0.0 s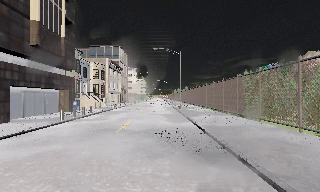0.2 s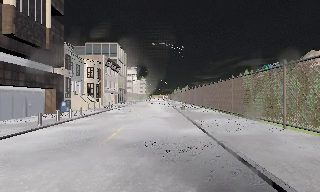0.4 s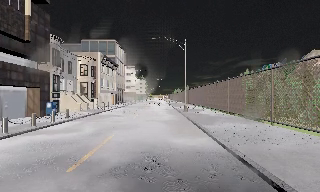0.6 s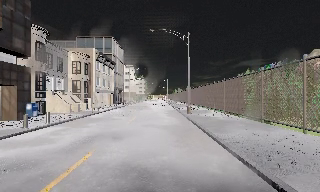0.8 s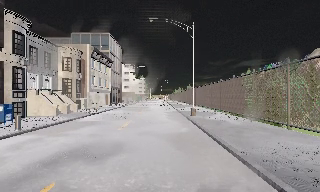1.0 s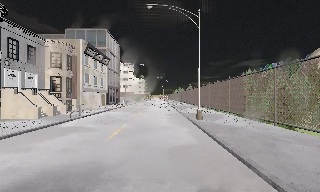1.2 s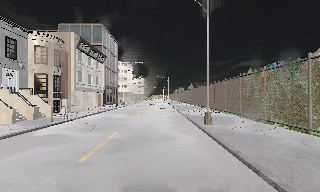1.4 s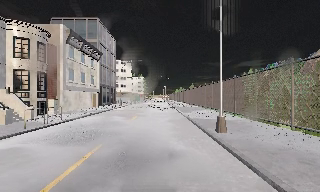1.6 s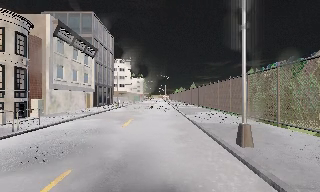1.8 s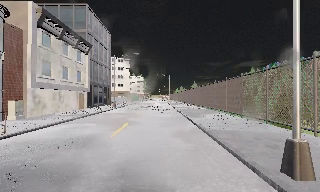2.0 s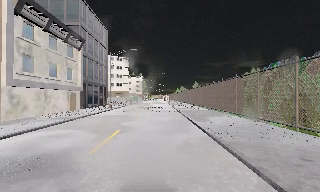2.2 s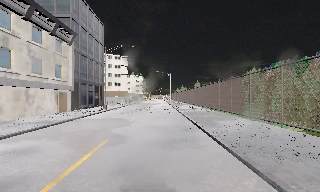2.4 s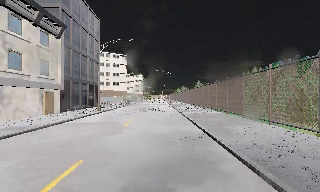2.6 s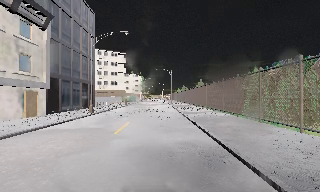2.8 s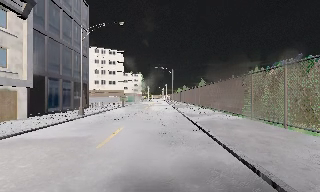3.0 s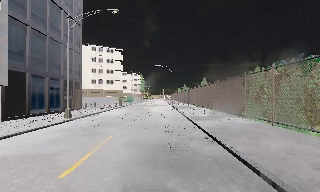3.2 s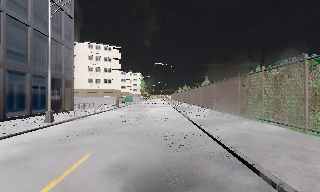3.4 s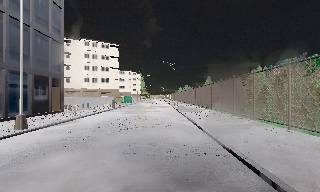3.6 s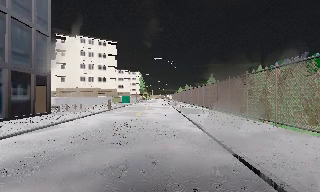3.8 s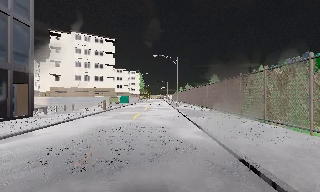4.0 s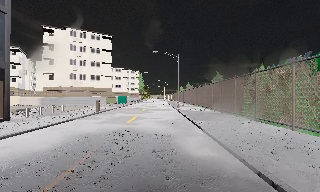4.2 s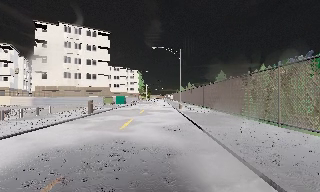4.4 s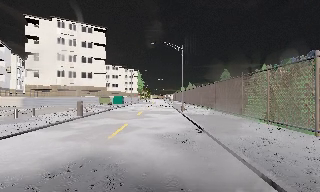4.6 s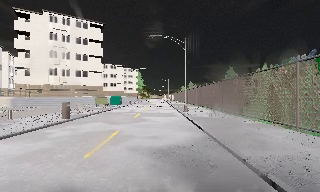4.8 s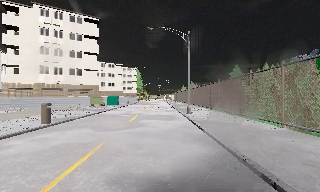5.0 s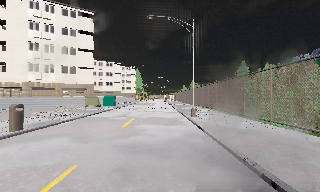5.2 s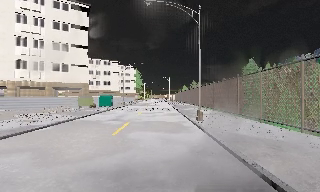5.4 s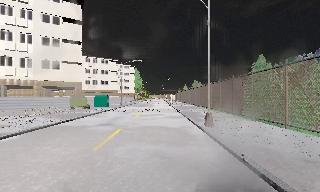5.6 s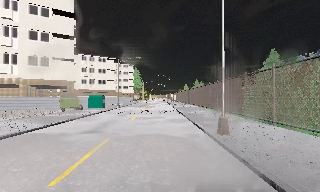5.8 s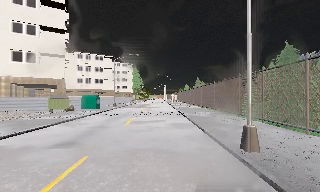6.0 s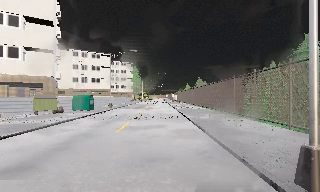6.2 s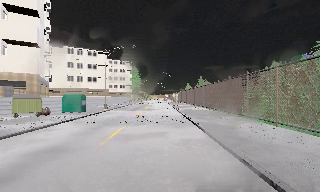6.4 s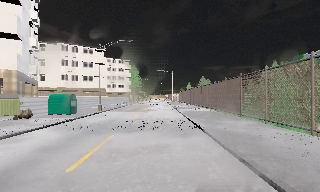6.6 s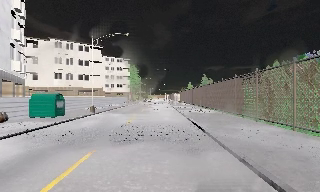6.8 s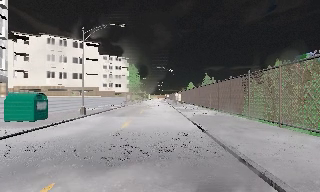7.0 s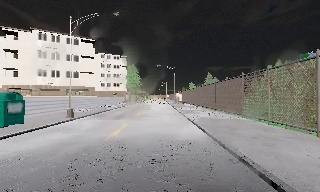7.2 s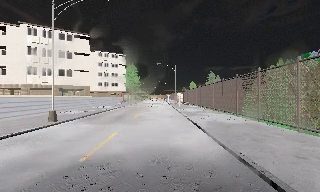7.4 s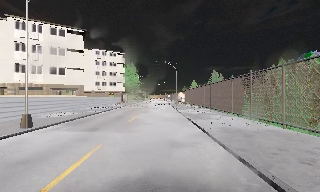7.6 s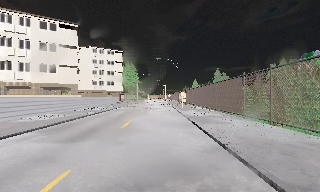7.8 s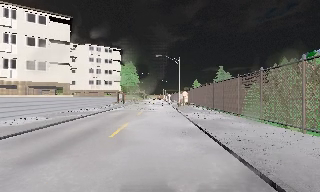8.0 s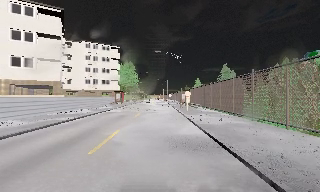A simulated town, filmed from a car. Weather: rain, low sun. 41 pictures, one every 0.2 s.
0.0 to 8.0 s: The camera travels forward, about 75 m, so what stands in front looms larger.
The film runs forward here.
